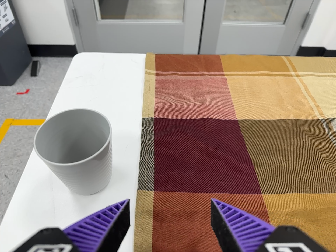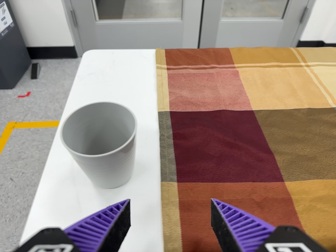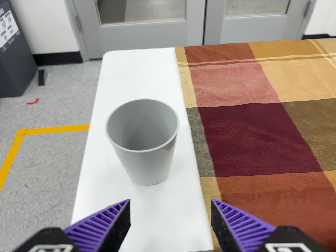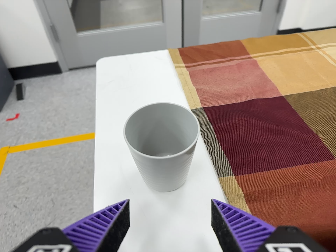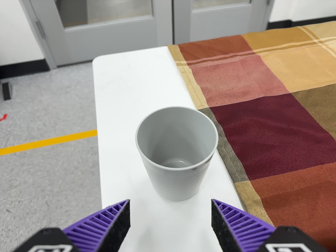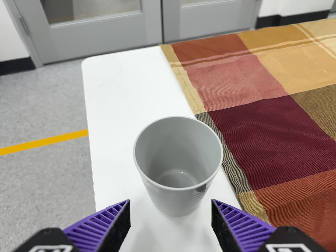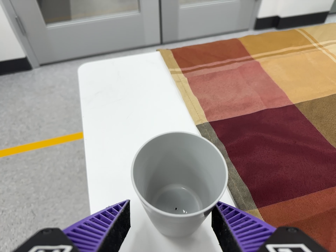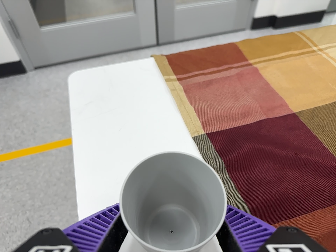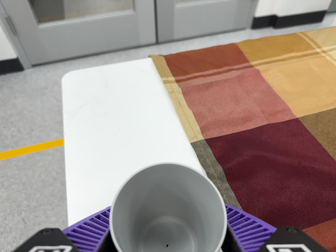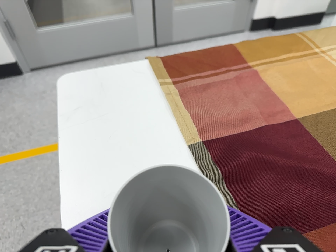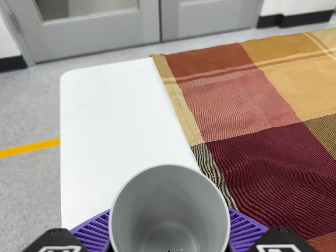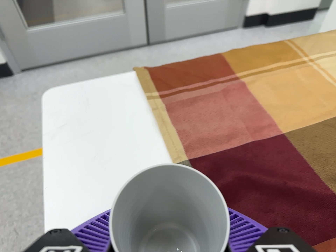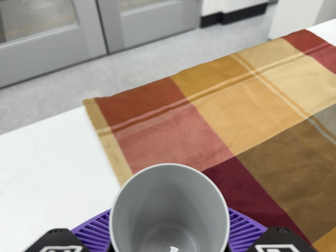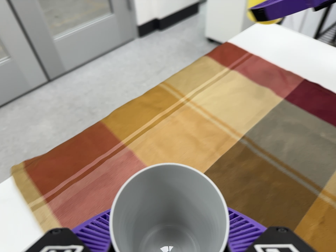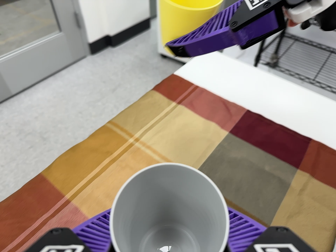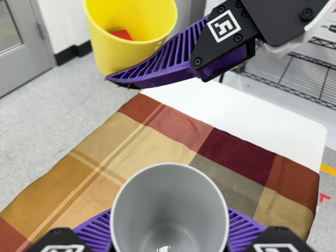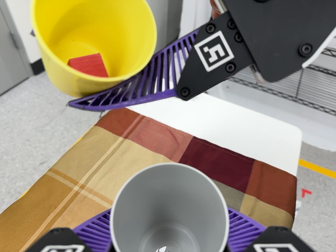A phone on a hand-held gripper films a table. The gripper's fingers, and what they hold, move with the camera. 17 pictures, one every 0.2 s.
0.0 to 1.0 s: The camera travels to its left, about 14 cm. It rolls about its line of sight by about 15 degrees, and the scene rotates counterclockwise.
1.0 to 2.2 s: The camera travels toward the top of its view and forward, about 9 cm, so close, fixed things drift downward.
2.2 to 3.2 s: The camera swings to its right by about 30 degrees, and the scene slides to the left. It travels toward the top of its view and to its right, about 26 cm, so close, fixed things drift downward. It rolls about its line of sight by about 30 degrees, and the scene rotates counterclockwise.
The film runs forward here.
